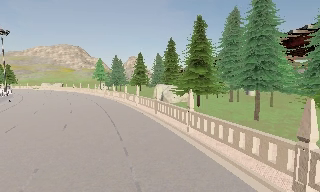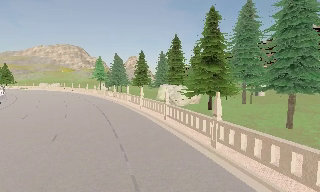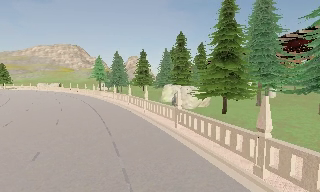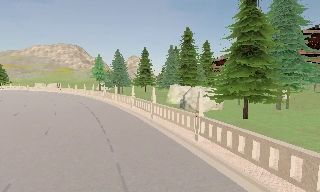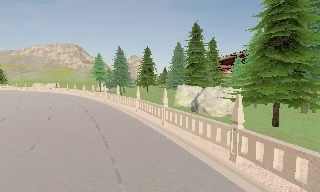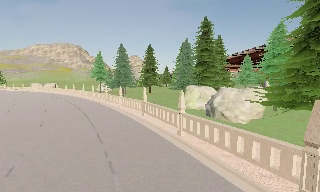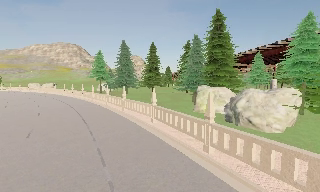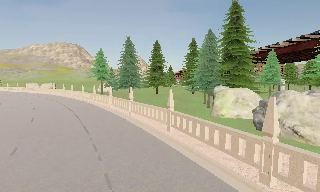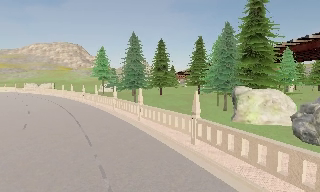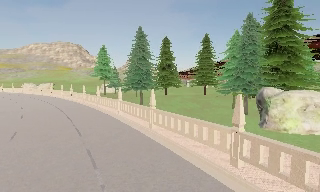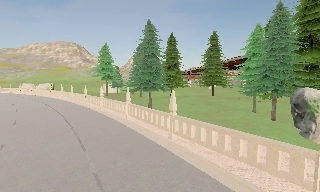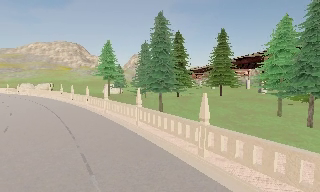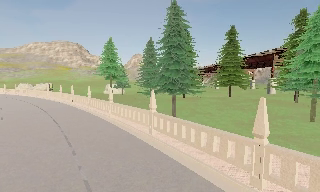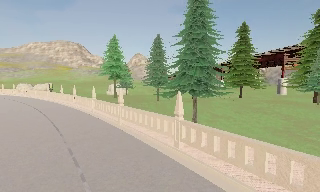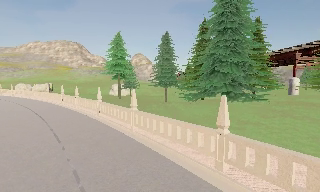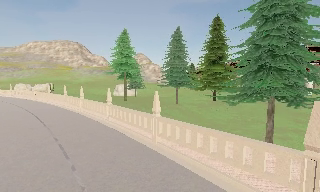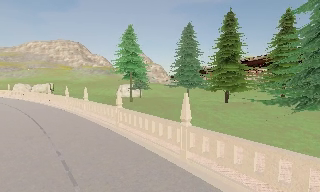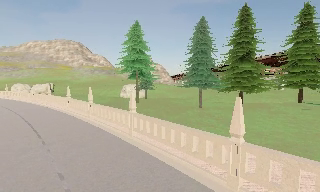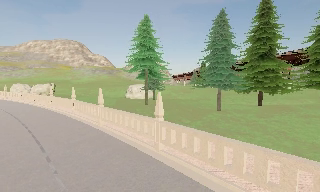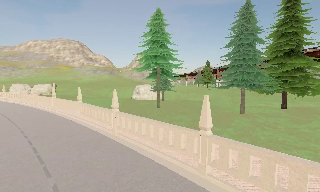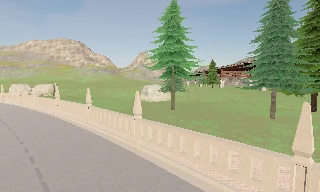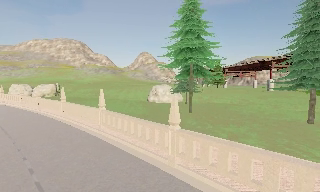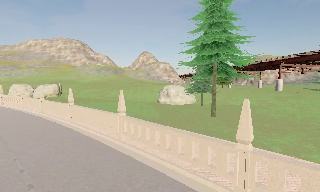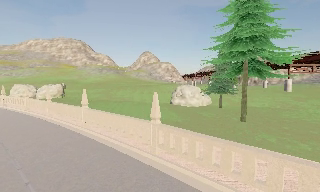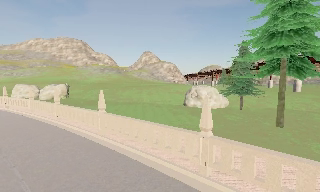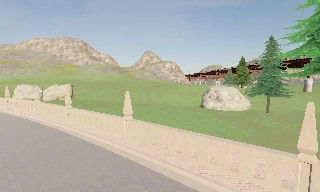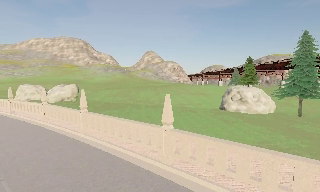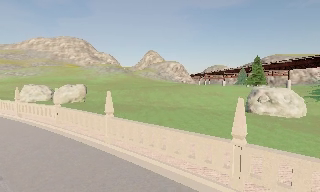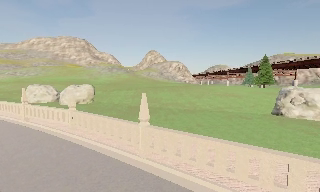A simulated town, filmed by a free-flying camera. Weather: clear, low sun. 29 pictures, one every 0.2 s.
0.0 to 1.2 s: The camera travels forward, about 15 m, so what stands in front looms larger.
1.2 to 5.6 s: The camera travels forward and to its left, about 55 m, so what stands in front looms larger.
The film runs forward here.
